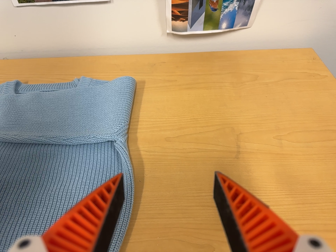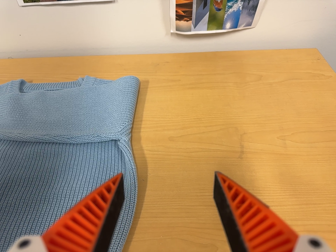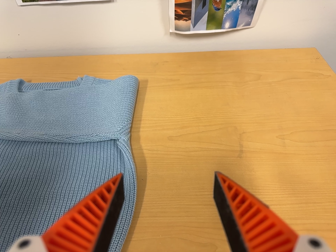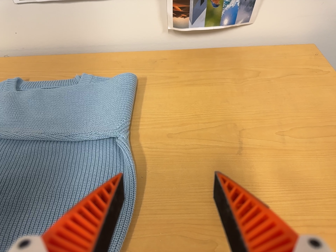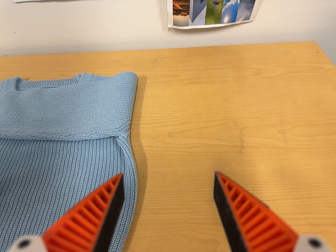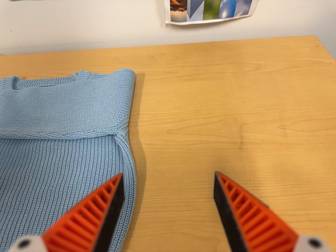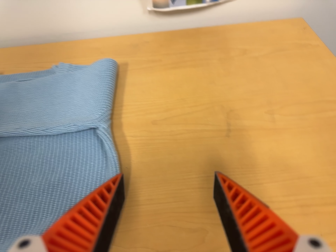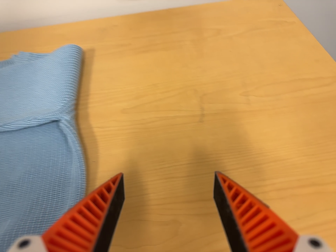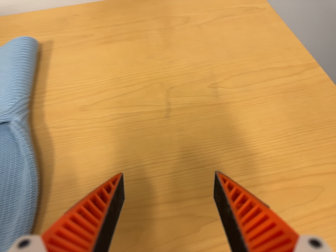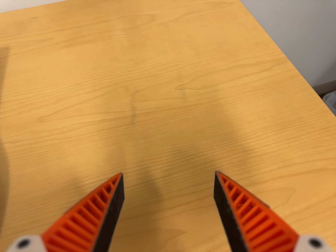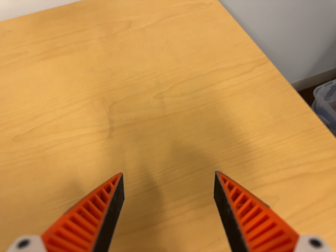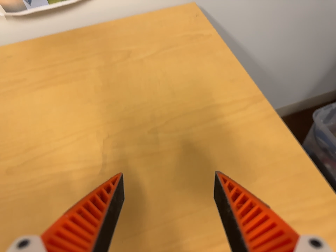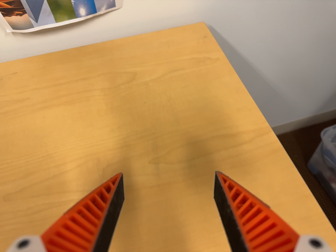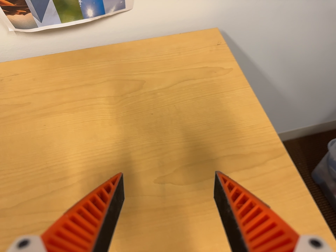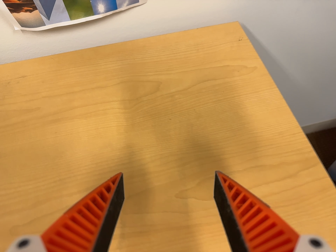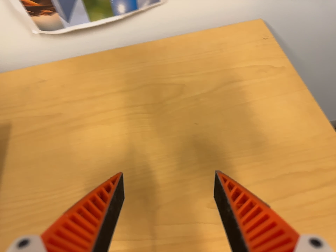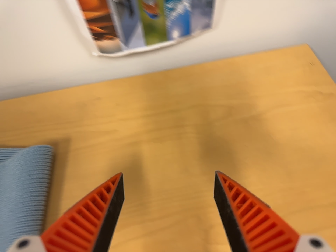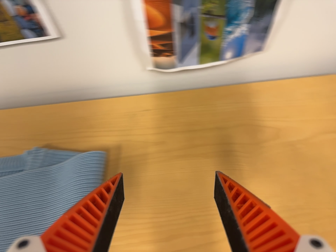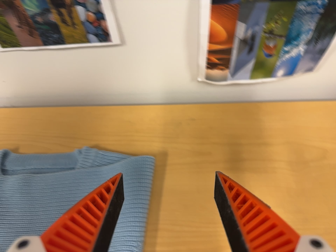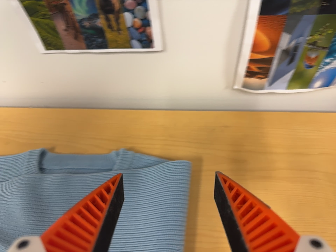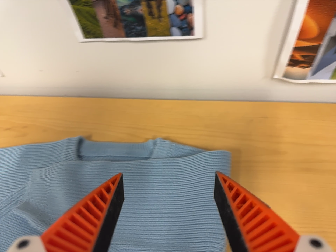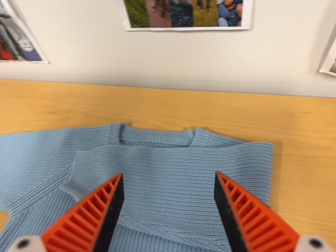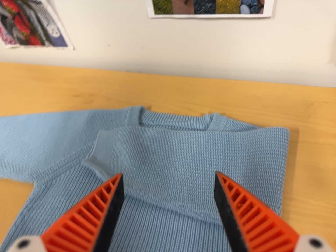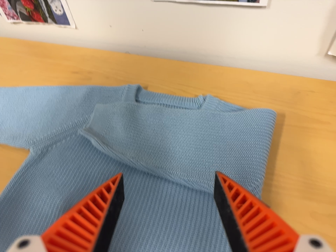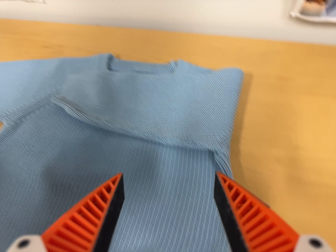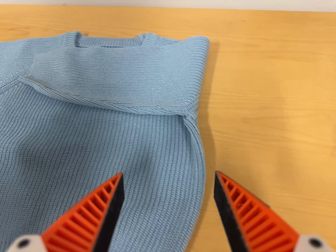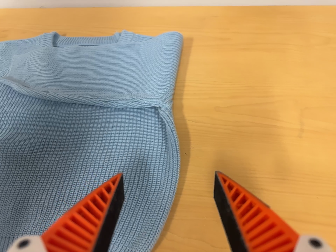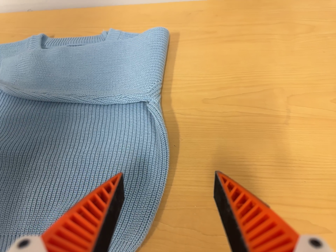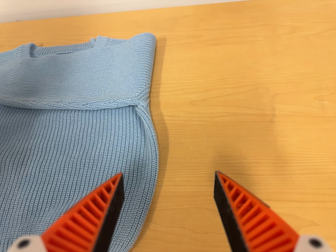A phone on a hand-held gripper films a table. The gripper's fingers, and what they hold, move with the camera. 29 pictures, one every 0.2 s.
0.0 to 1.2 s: The camera shifts only a little, or ends up much as it began.
1.2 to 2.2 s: The camera travels to its right, toward the top of its view and forward, about 16 cm, so close, fixed things drift to the left. It rolls about its line of sight by about 10 degrees, and the scene rotates counterclockwise.
2.2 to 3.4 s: The scene slides to the right, as the camera pans about 10 degrees to its left. It travels to its left and toward the top of its view, about 20 cm, so close, fixed things drift to the right. It rolls about its line of sight by about 10 degrees, and the scene rotates clockwise.
3.4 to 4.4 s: The camera pans to its left by about 15 degrees. It travels to its left, about 20 cm, so close, fixed things drift to the right. It rolls about its line of sight by about 15 degrees, and the scene rotates clockwise.
4.4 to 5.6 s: The camera pans to its right by about 10 degrees. It travels toward the bottom of its view, to its right and backward, about 18 cm, so close, fixed things drift upward. It rolls about its line of sight by about 10 degrees, and the scene rotates counterclockwise.
The film runs forward here.
